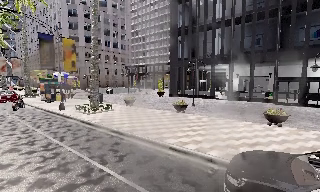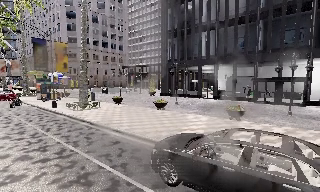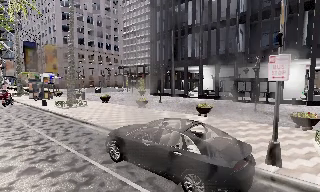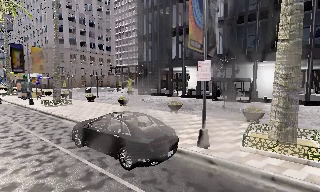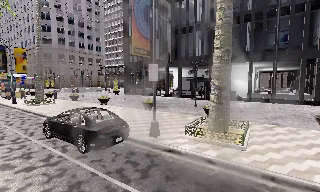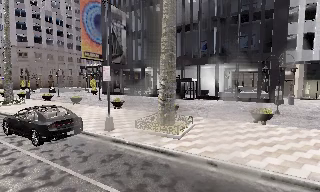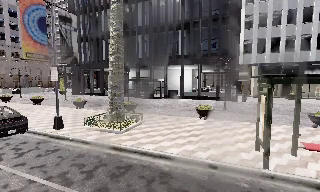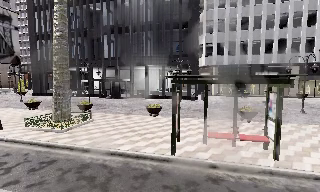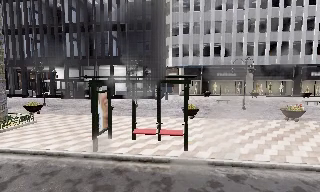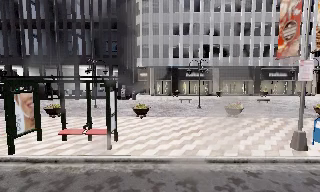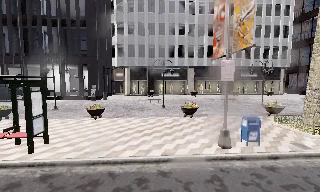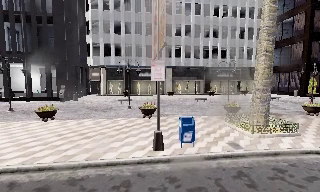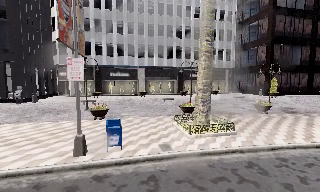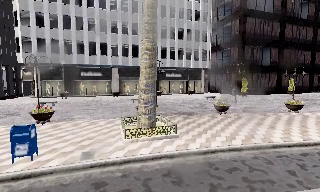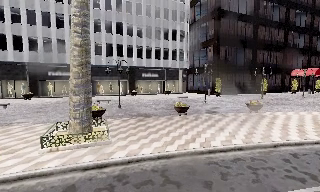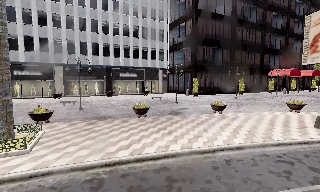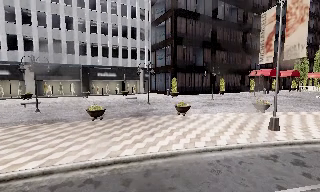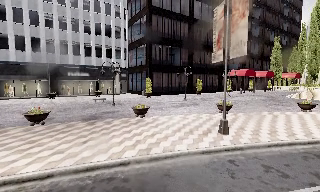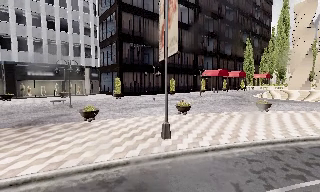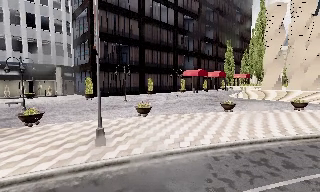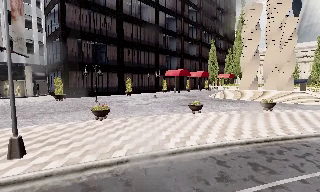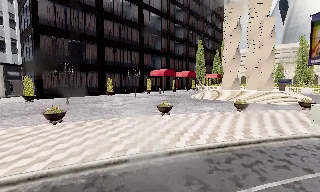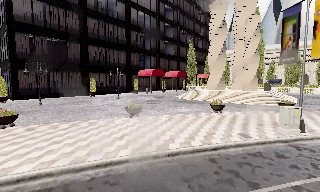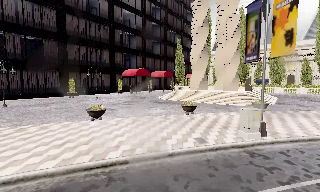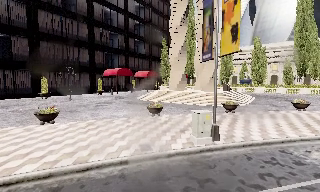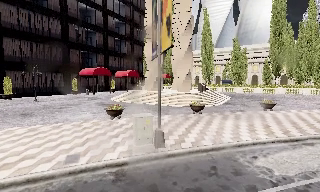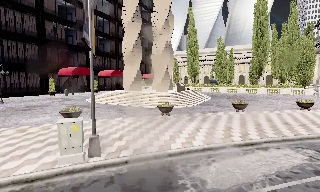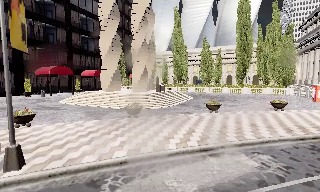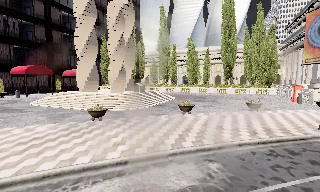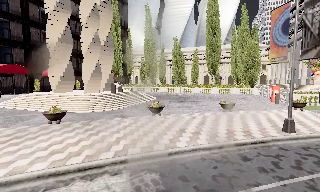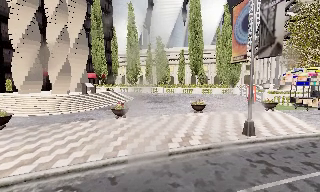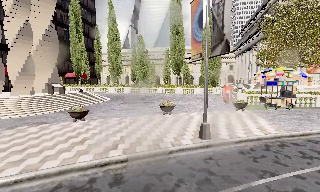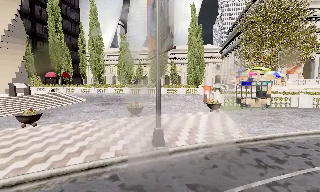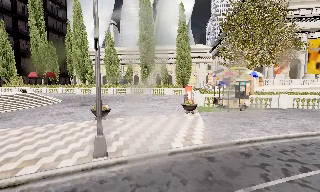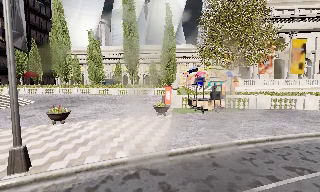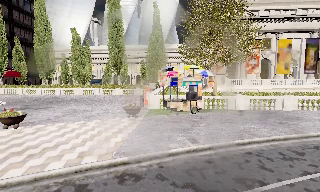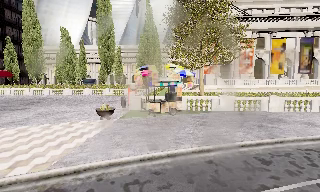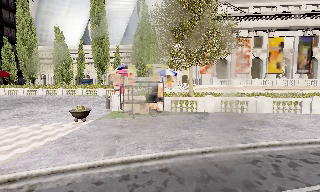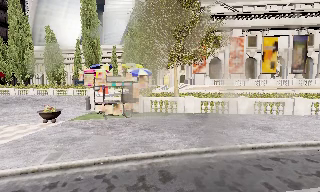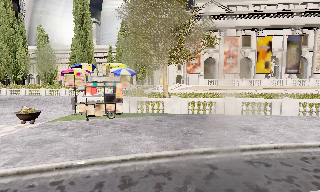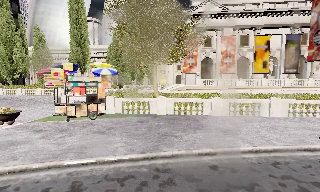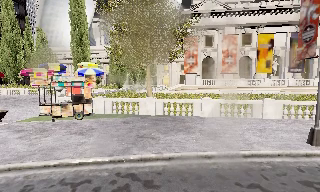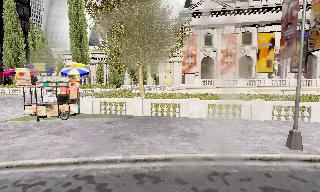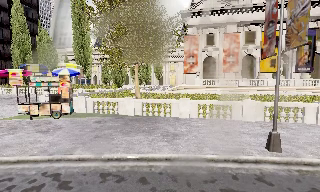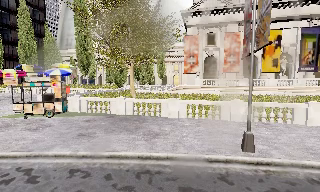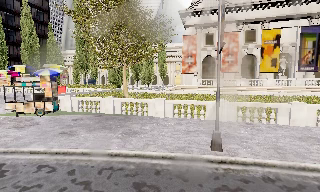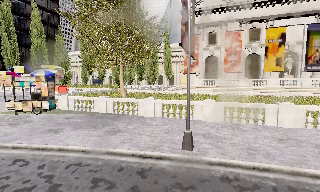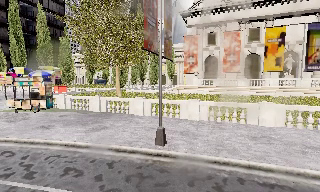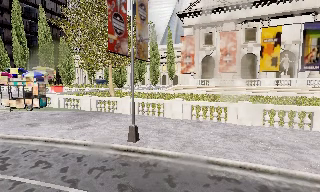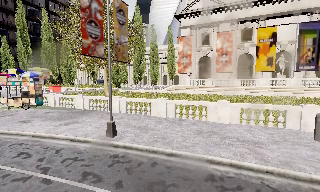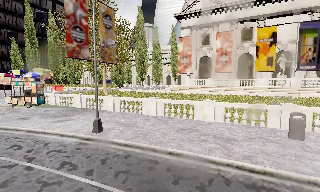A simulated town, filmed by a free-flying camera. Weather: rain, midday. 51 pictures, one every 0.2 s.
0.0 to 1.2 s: The camera pans to its right, which is clockwise from overhead, by about 15 degrees. It travels to its right and backward, about 12 m, so close, fixed things drift to the left.
1.2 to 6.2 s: The camera pans to its right, which is clockwise from overhead, by about 100 degrees. It travels to its right, about 55 m, so close, fixed things drift to the left.
6.2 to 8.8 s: The camera travels to its right, about 20 m, so close, fixed things drift to the left.
8.8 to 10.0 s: The camera pans to its left, which is counterclockwise from overhead, by about 10 degrees. It travels to its right, about 8 m, so close, fixed things drift to the left.
The film runs backward here.
